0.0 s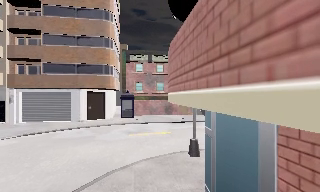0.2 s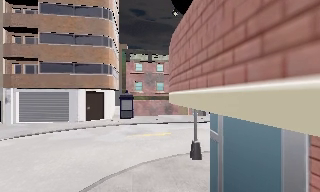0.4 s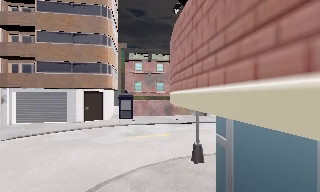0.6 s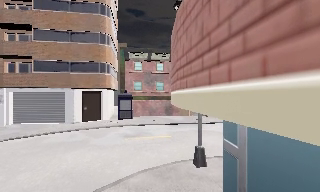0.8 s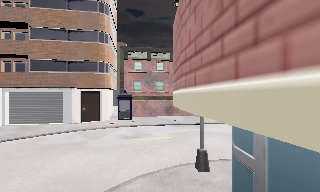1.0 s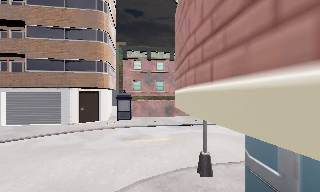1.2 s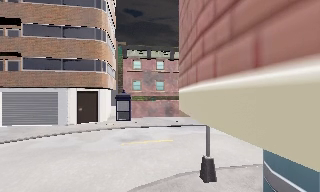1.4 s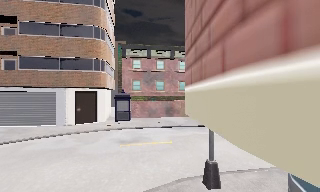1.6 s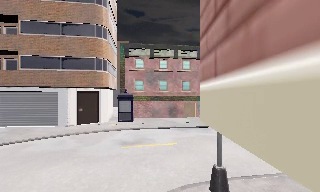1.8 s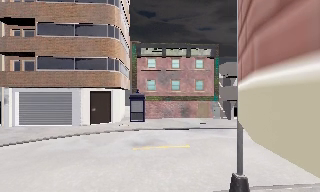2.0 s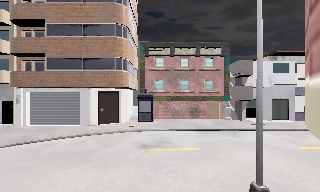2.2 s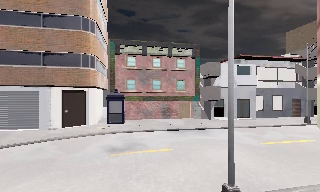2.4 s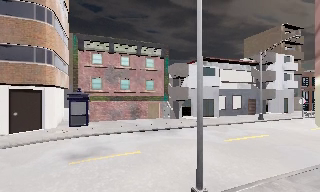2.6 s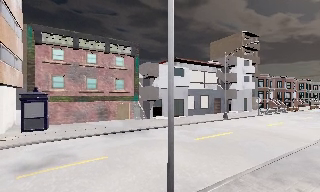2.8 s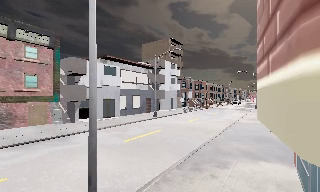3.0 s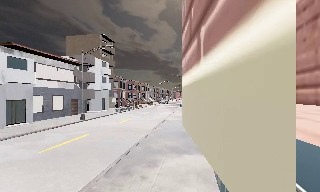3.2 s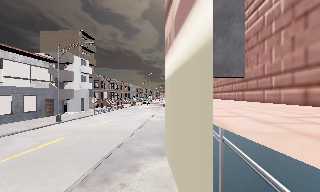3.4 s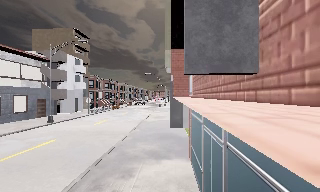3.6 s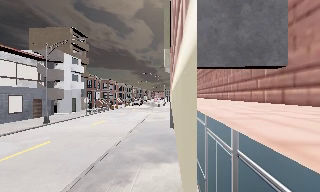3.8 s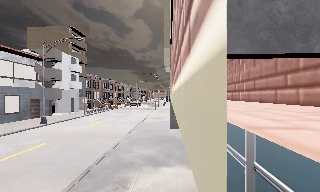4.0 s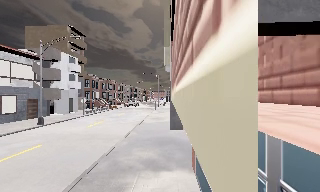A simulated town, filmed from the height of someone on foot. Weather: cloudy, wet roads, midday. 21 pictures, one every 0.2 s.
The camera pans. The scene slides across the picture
to the left.
The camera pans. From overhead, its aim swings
clockwise.
0.0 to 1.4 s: The camera travels forward, about 2.5 m, so what stands in front looms larger.
1.4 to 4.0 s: The scene slides to the left, as the camera pans about 80 degrees to its right. It travels forward, about 4.5 m.
The film runs forward here.
